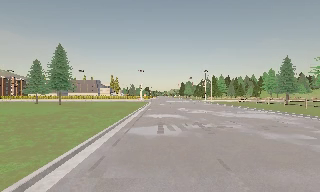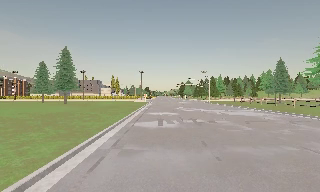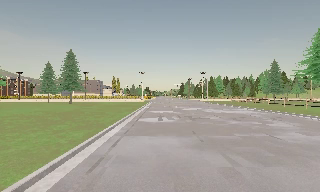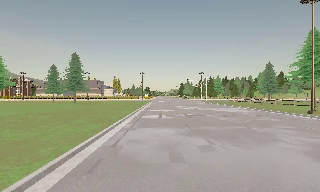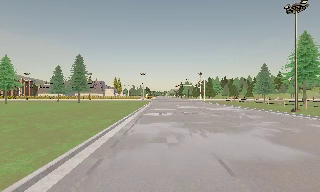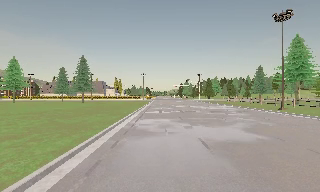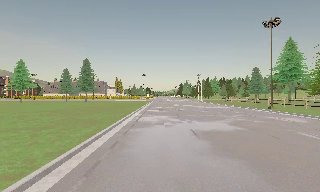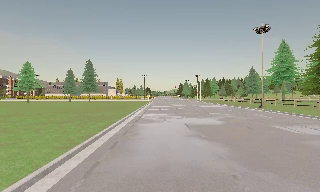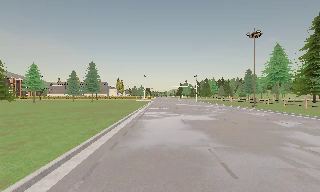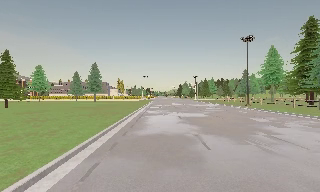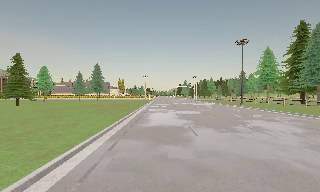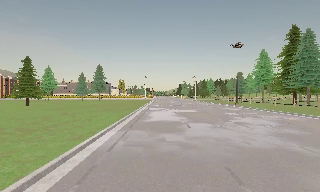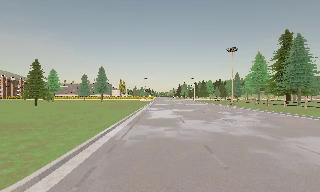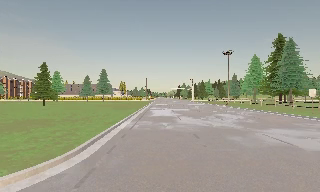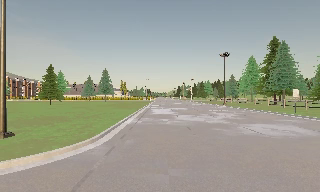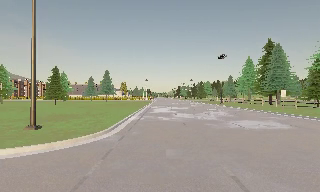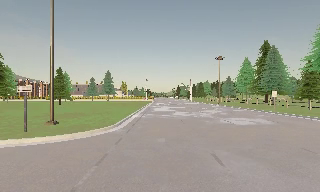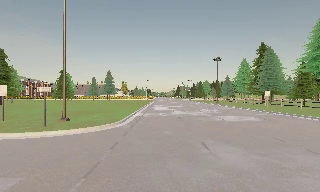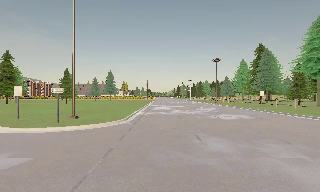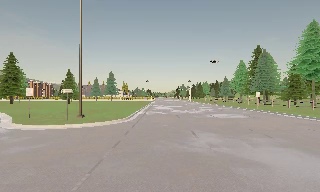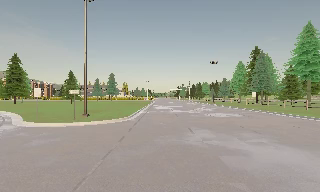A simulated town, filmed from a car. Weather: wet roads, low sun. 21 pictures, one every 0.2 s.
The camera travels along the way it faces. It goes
backward.
0.0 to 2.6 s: The camera travels backward, about 25 m, so what stands in front gets smaller.
2.6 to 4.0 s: The camera travels backward, about 10 m, so what stands in front gets smaller. It loses speed.
The film runs backward here.
